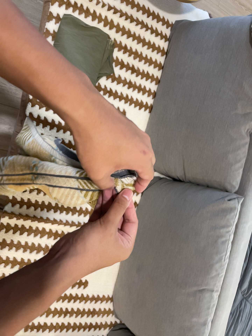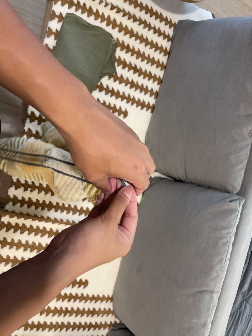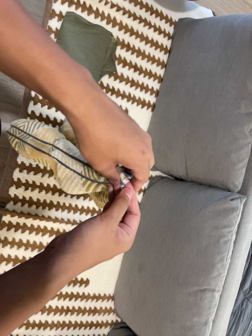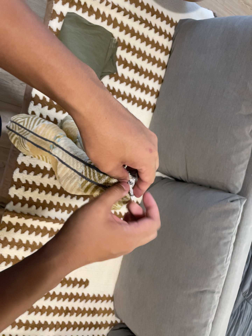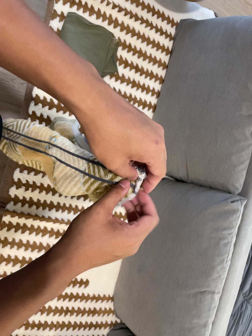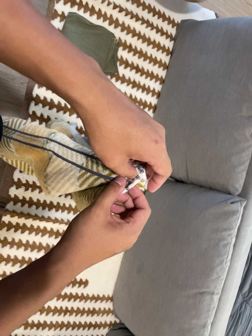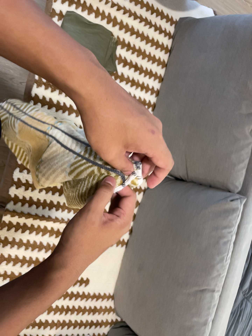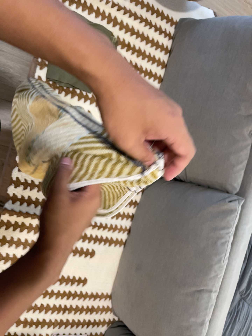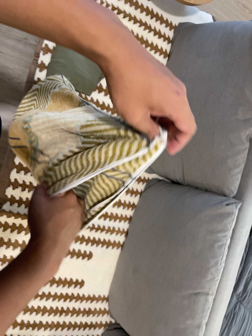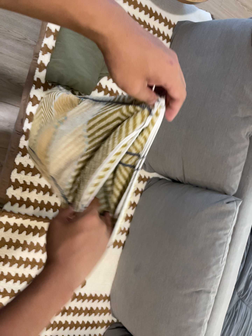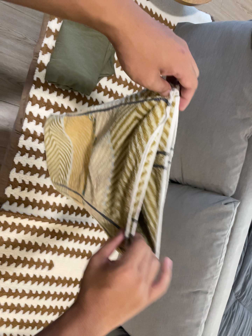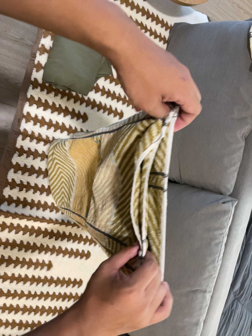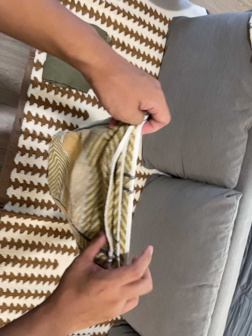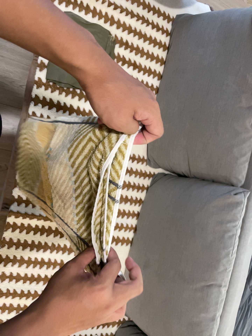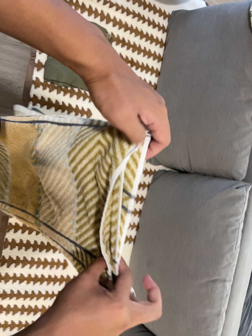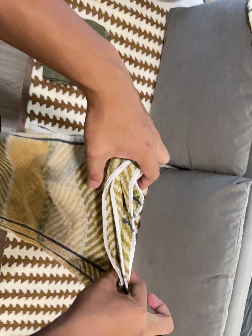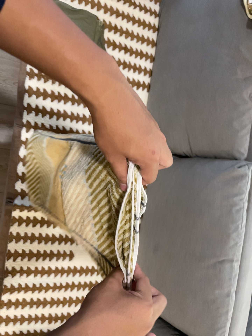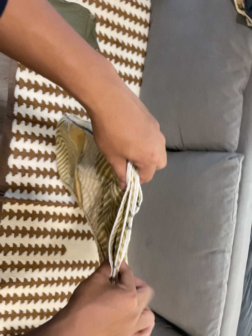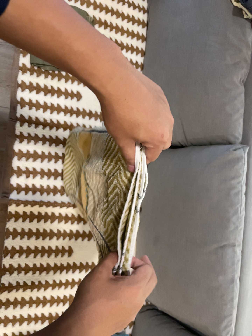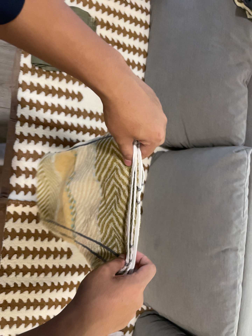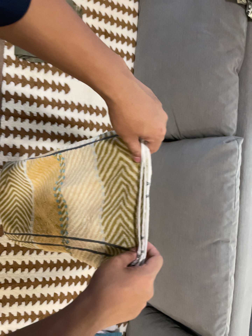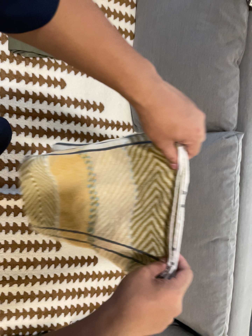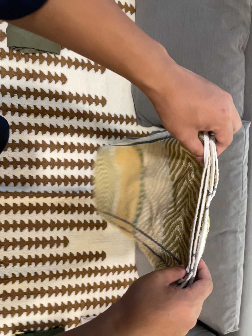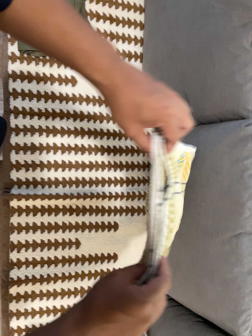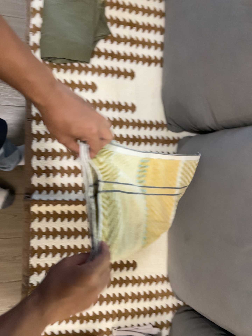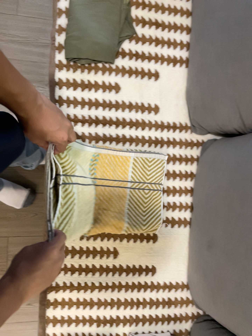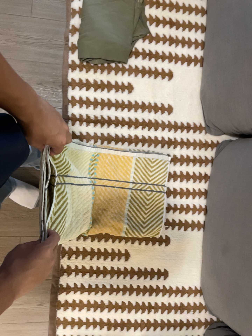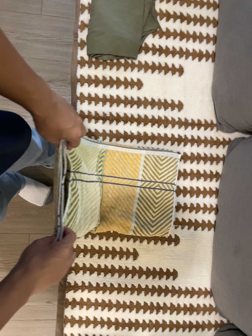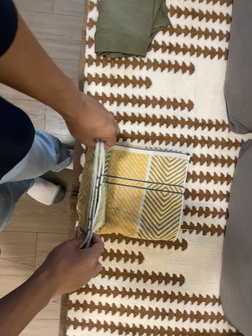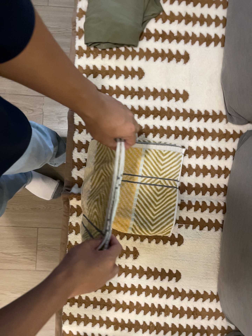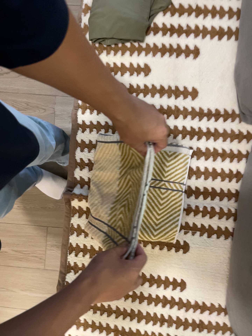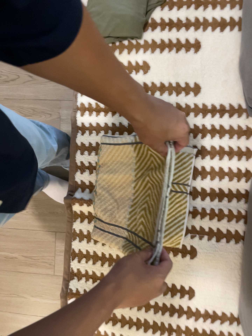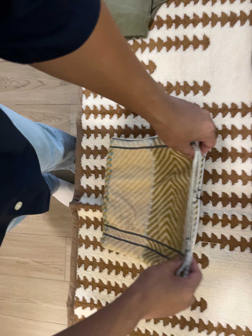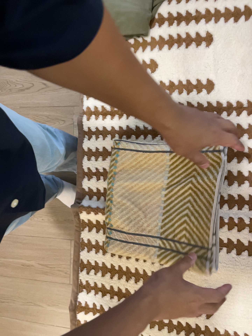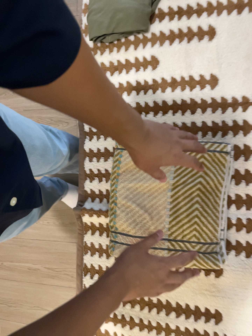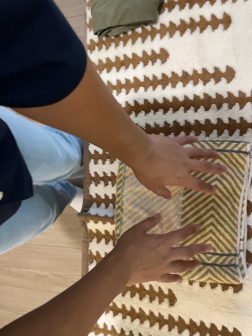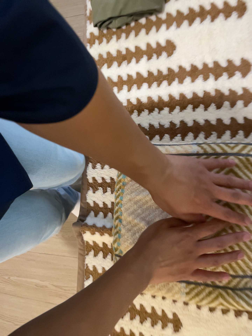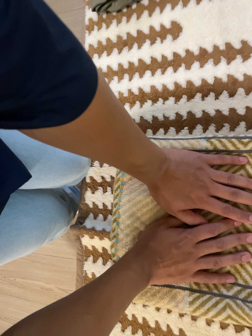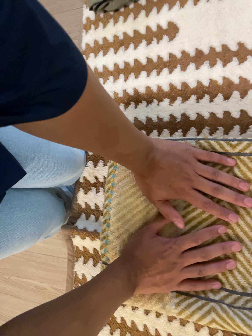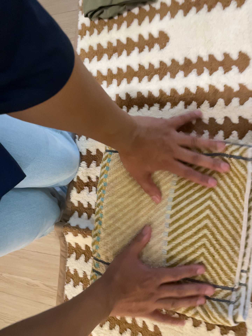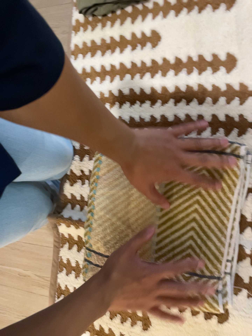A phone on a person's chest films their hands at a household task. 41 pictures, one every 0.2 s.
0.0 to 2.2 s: The camera shifts only a little, or ends up much as it began.
2.2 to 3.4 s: The camera travels toward the bottom of its view, about 10 cm, so close, fixed things drift upward. It rolls about its line of sight by about 10 degrees, and the scene rotates counterclockwise.
3.4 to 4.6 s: The camera travels to its right and forward, about 12 cm.
4.6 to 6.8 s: The camera pans to its left by about 35 degrees. It travels forward and to its right, about 32 cm.
6.8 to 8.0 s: The camera travels forward and to its right, about 14 cm, so what stands in front looms larger.
The film runs forward here.
